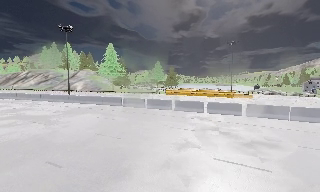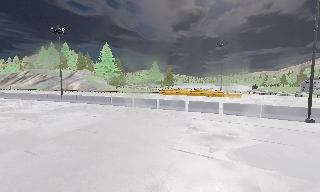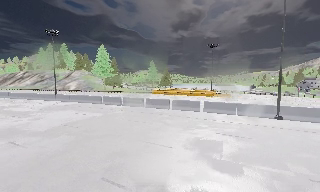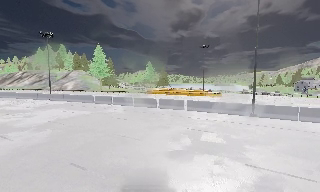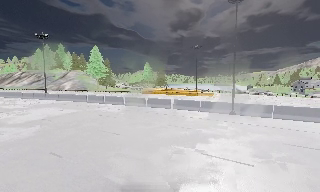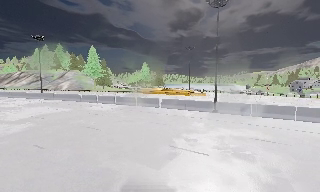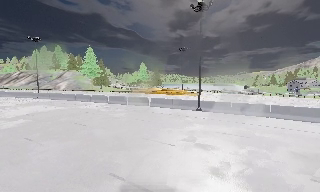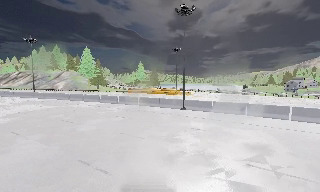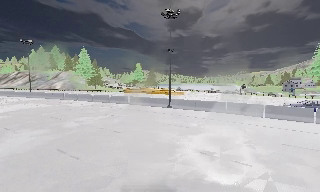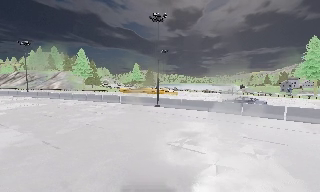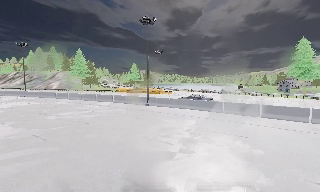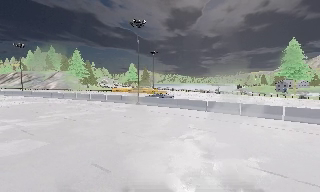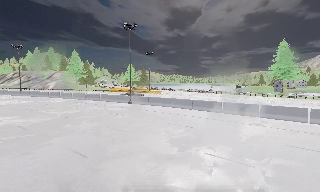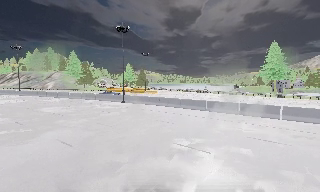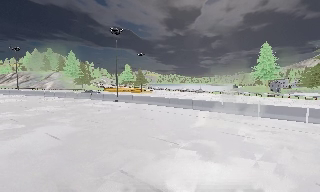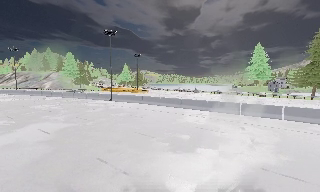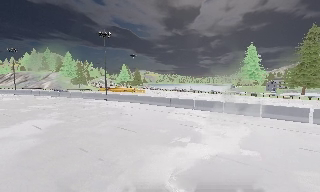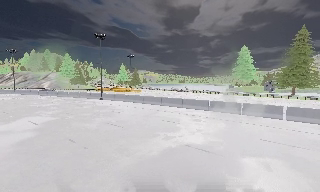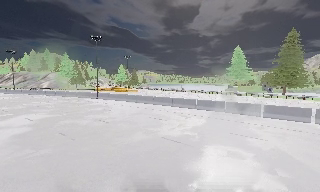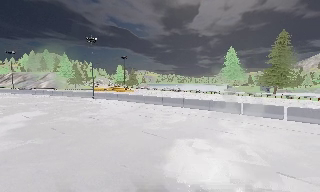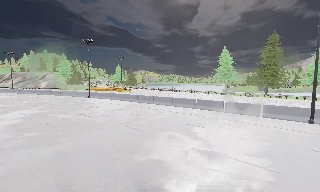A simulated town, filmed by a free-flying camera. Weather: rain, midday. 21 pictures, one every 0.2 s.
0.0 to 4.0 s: The camera travels to its right and backward, about 35 m, so close, fixed things drift to the left.
The film runs forward here.
